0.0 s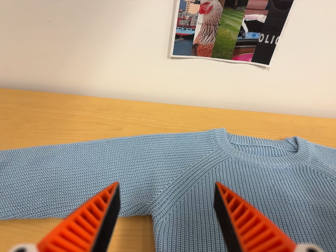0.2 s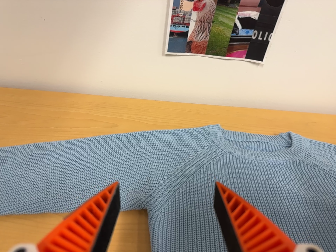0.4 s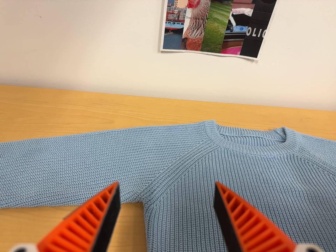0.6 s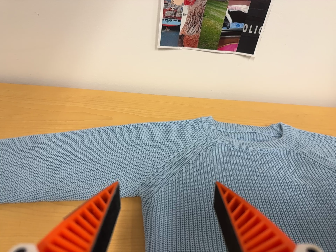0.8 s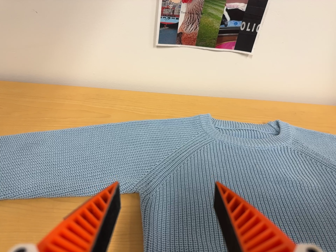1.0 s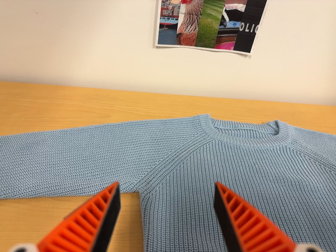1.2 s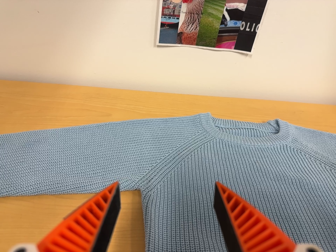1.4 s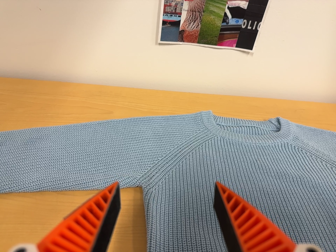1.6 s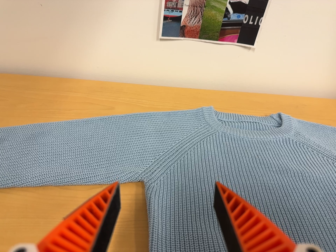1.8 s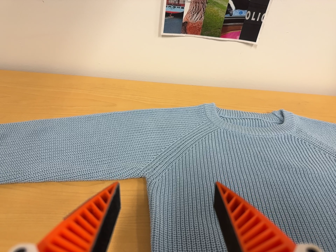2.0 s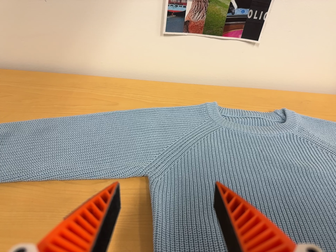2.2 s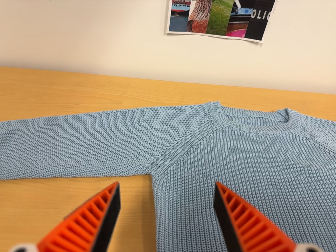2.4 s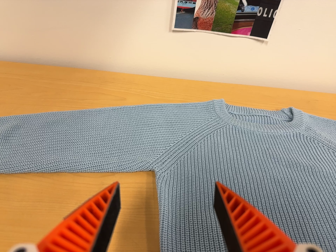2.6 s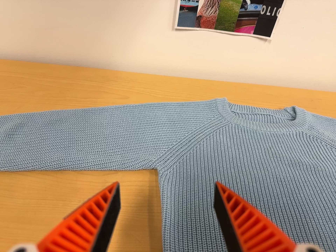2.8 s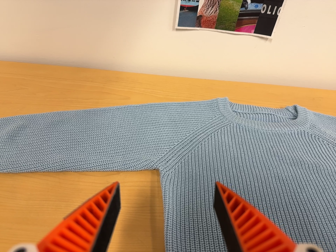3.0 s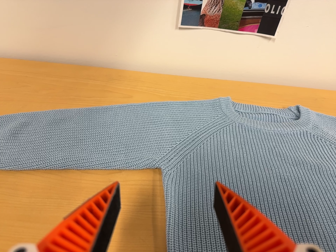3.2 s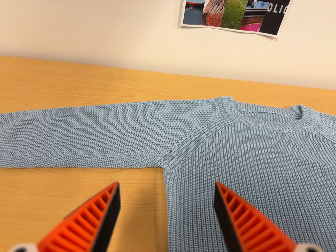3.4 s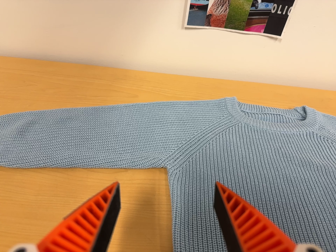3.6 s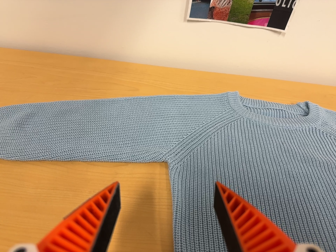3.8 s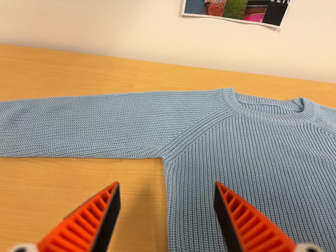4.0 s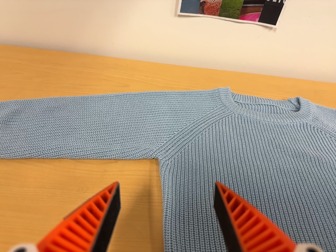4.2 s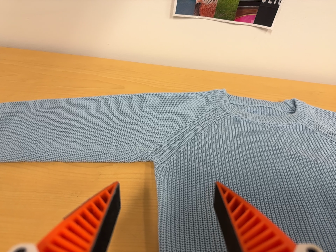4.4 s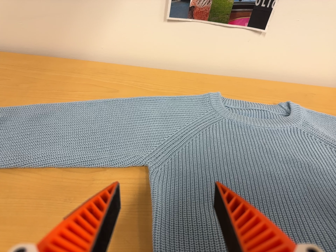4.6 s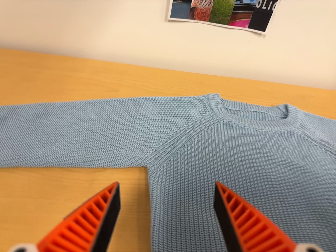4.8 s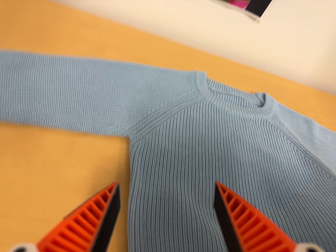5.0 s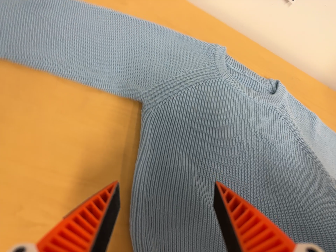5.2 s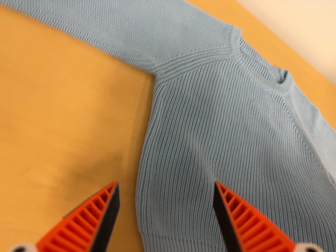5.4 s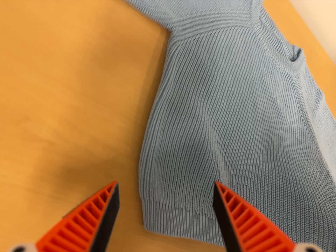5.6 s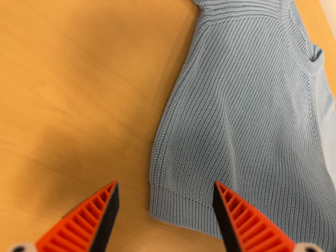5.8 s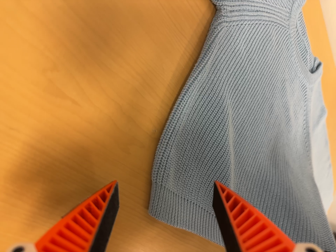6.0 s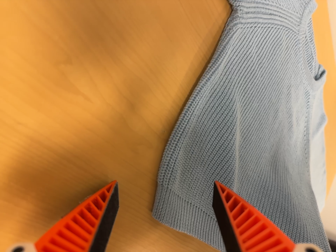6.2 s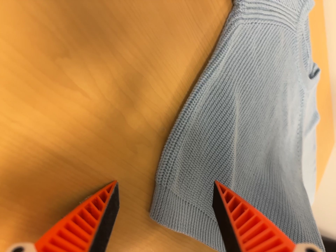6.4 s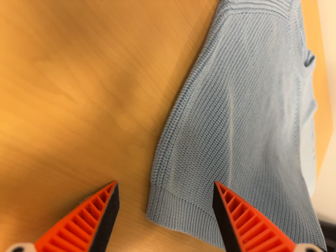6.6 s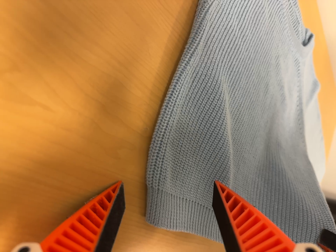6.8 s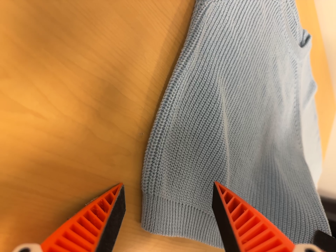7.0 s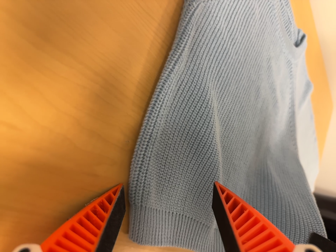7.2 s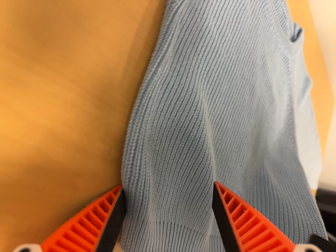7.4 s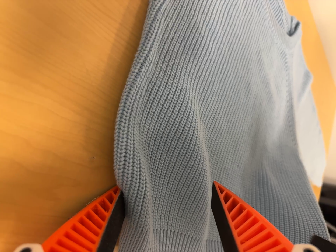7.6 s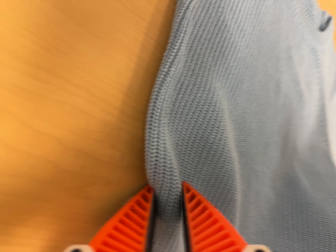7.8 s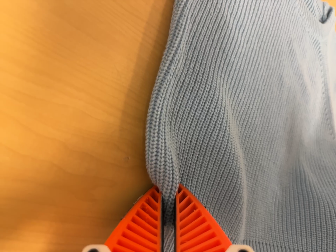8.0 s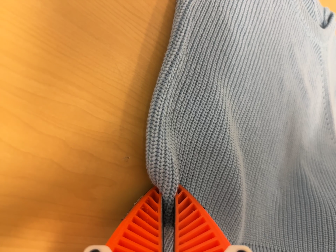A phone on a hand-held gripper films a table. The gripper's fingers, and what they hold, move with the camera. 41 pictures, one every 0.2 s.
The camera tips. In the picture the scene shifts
upward.
0.0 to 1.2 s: The camera shifts only a little, or ends up much as it began.
1.2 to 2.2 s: The camera keeps its place and its aim.
2.2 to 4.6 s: The camera shifts only a little, or ends up much as it began.
4.6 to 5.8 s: The camera pans to its right by about 20 degrees. It travels to its left, about 18 cm. Its aim tips toward the bottom of its view by about 35 degrees, and the scene shifts upward. It rolls about its line of sight by about 45 degrees, and the scene rotates clockwise.
5.8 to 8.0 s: The camera travels forward, about 8 cm, so what stands in front looms larger. It rolls about its line of sight by about 10 degrees, and the scene rotates counterclockwise.
The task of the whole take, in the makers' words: fold up.
The film runs forward here.
